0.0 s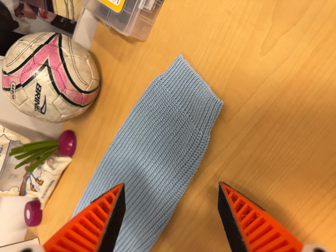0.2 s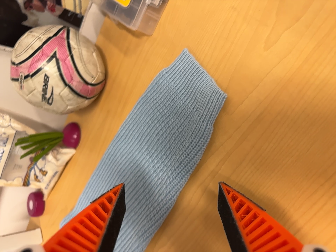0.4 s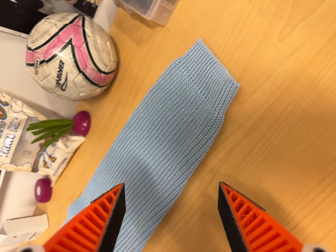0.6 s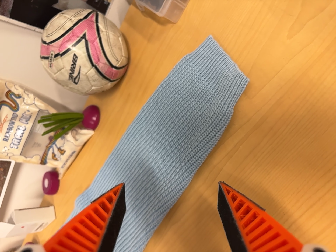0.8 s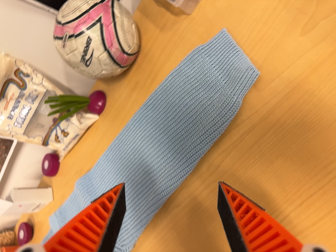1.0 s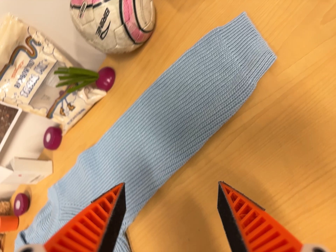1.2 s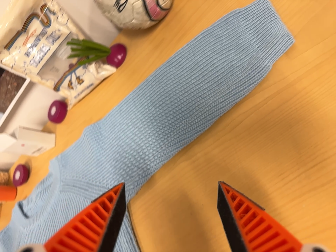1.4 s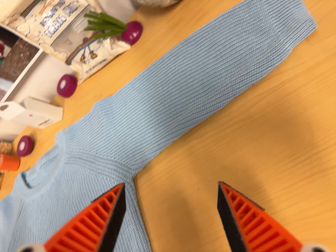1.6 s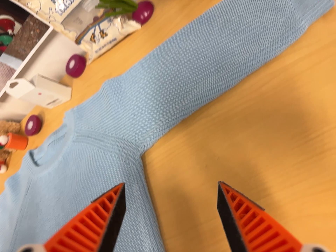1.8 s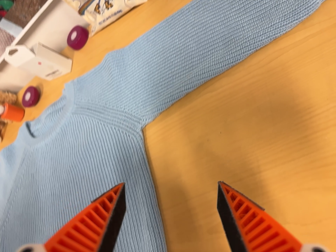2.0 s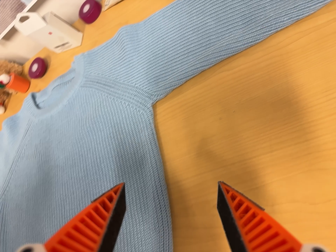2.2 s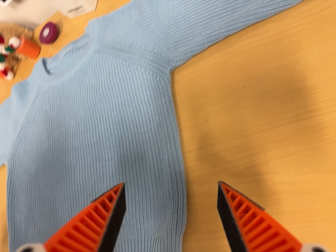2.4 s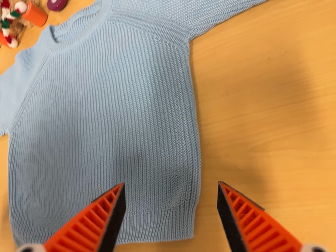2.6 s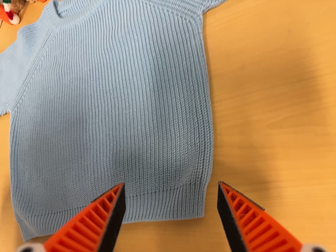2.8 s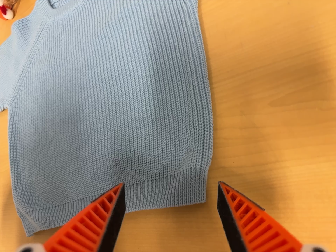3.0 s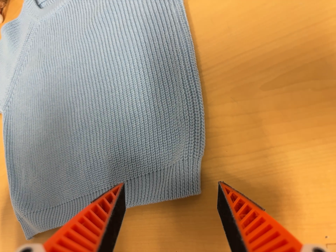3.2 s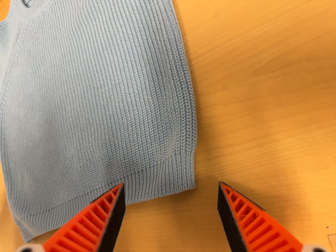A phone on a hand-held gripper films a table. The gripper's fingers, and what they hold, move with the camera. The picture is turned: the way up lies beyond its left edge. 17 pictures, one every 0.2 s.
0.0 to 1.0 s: The camera travels toward the bottom of its view and to its left, about 8 cm, so close, fixed things drift upward. It rolls about its line of sight by about 15 degrees, and the scene rotates clockwise.
1.0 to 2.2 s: The camera travels toward the bottom of its view and to its left, about 16 cm, so close, fixed things drift upward. Its aim tips toward the bottom of its view by about 15 degrees, and the scene shifts upward. It rolls about its line of sight by about 25 degrees, and the scene rotates clockwise.
2.2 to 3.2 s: The camera travels toward the bottom of its view and forward, about 8 cm, so close, fixed things drift upward.
The film runs forward here.
